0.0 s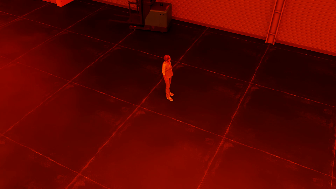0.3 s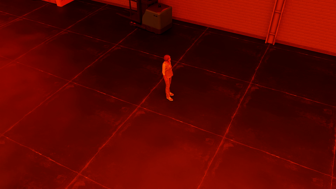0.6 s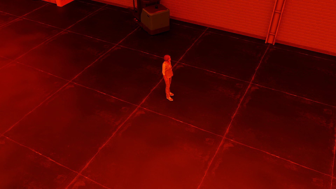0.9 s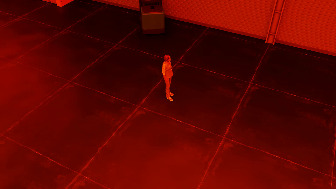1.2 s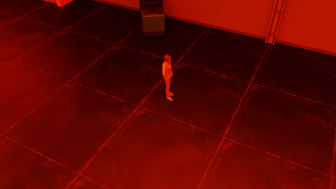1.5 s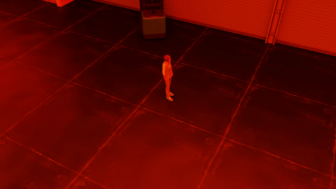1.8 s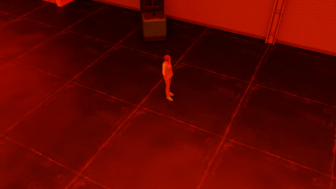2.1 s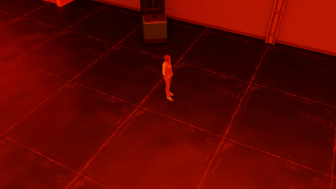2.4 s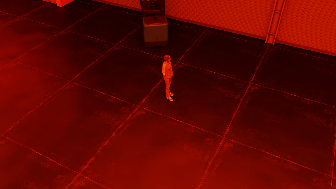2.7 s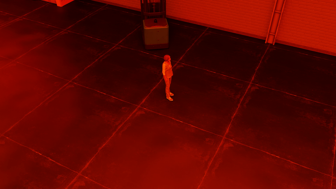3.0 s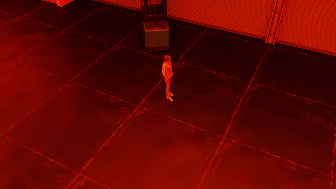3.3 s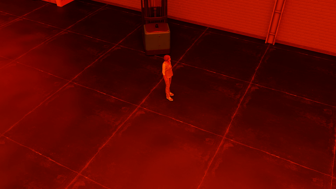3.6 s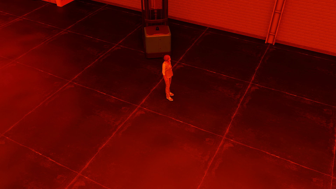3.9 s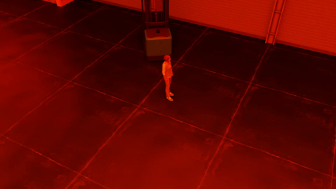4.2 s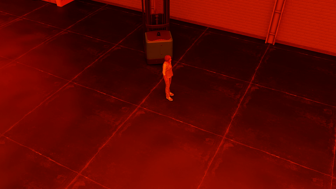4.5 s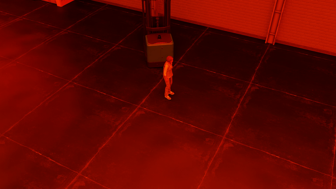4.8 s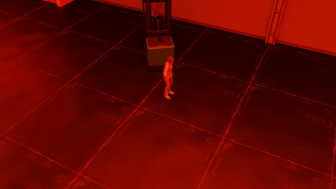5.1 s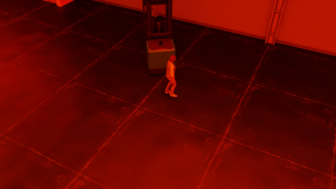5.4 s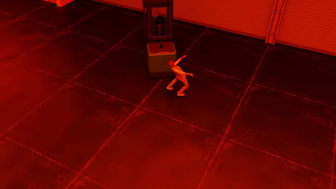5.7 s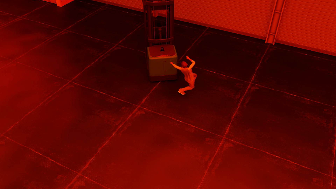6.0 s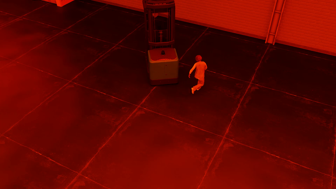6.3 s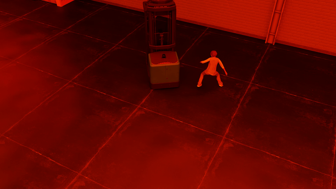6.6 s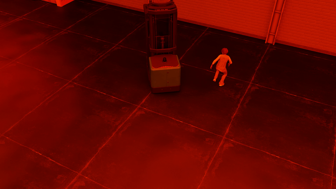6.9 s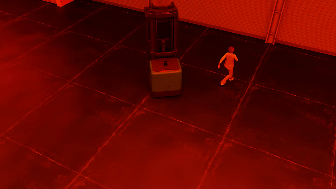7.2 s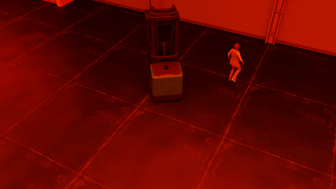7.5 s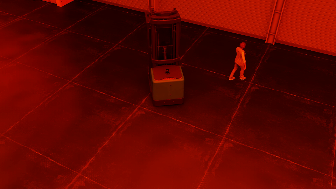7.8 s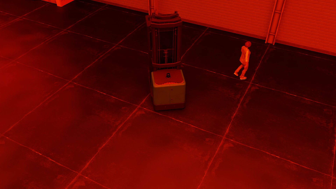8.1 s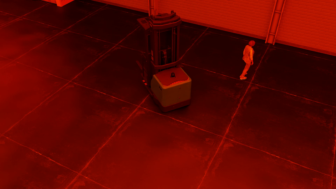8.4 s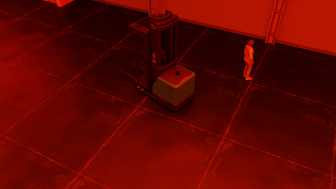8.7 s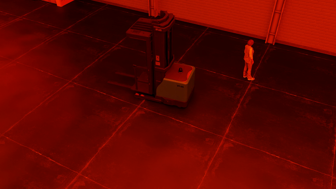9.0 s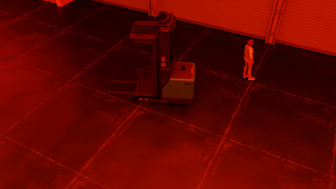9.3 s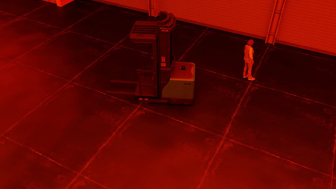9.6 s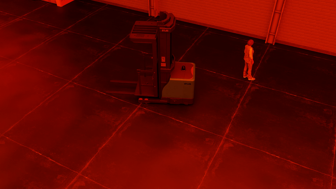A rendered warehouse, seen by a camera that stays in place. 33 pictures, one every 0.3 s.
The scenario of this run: Near miss between a forklift and a person.
